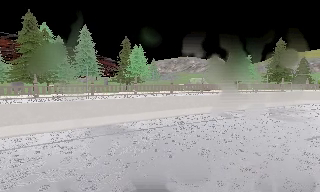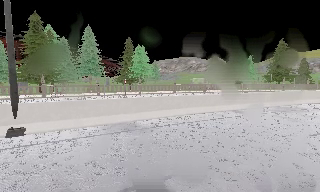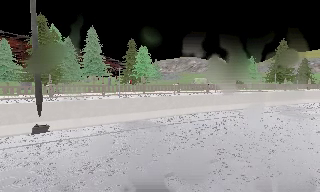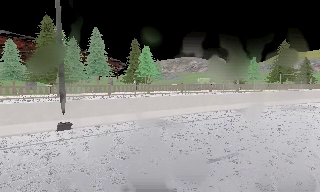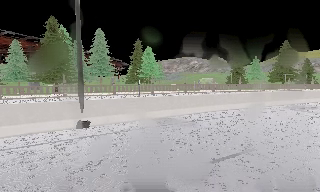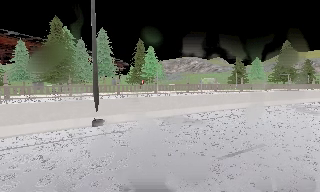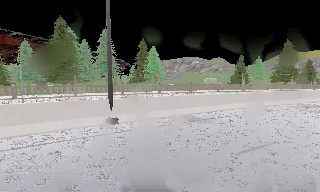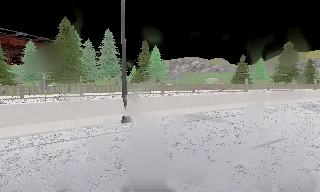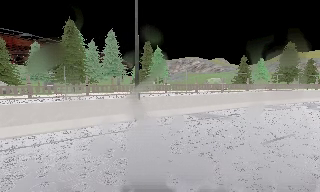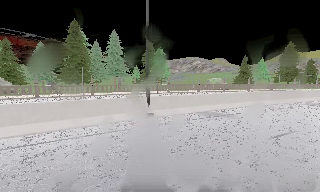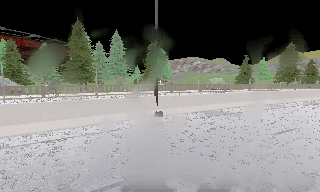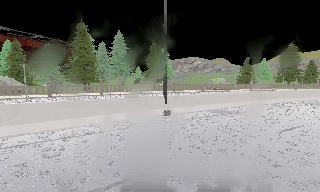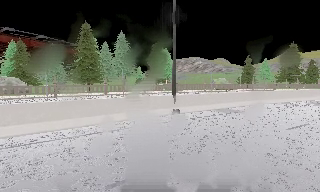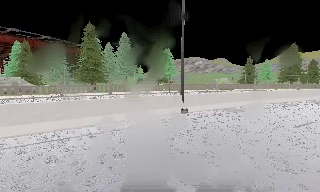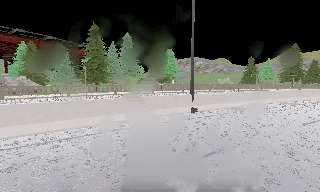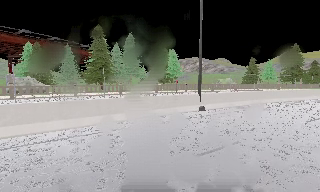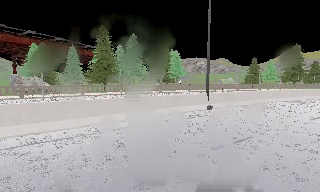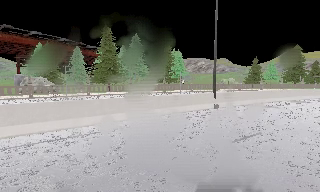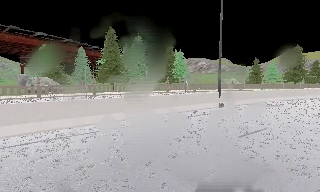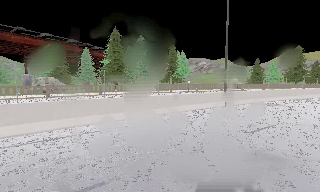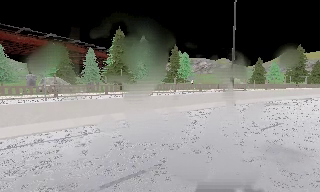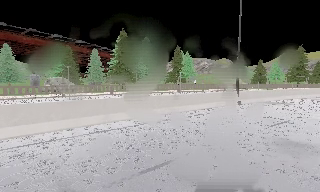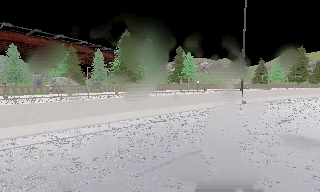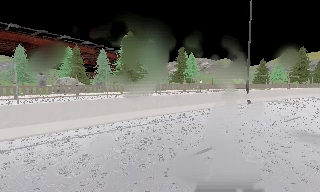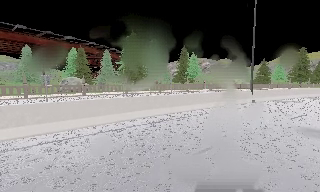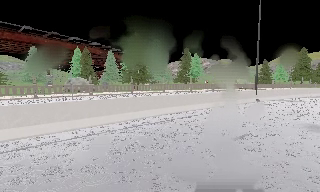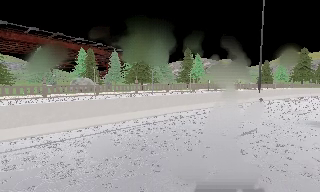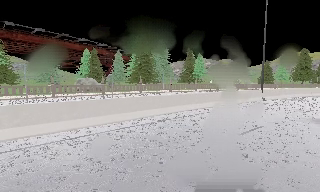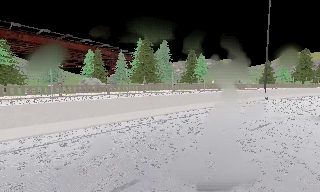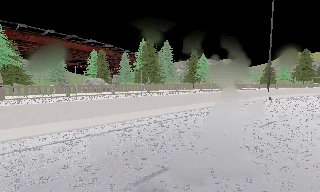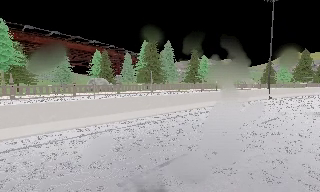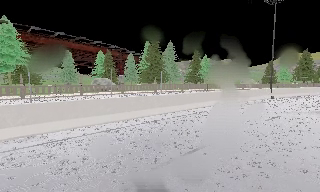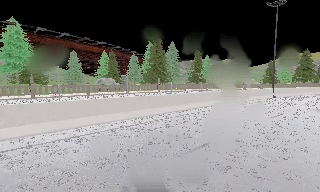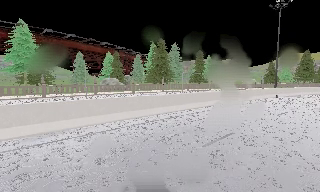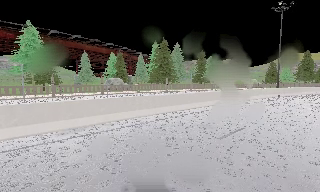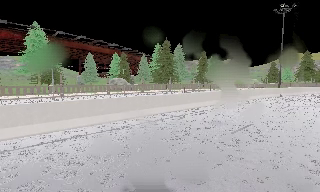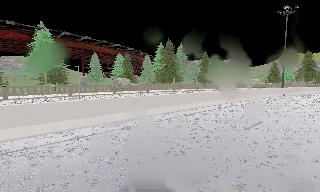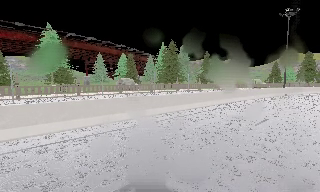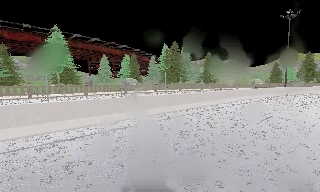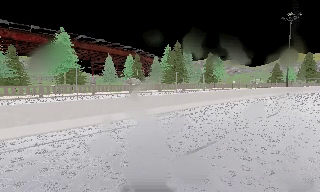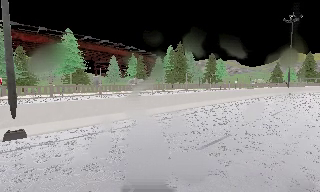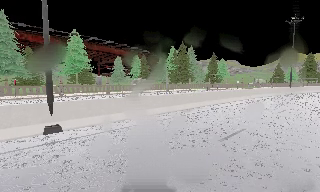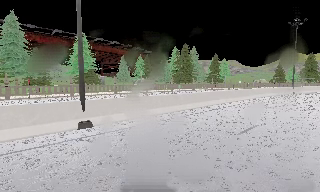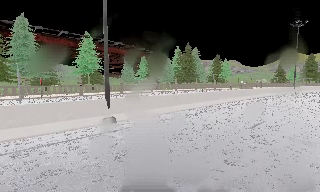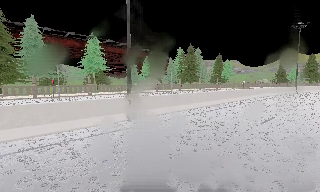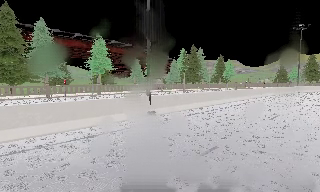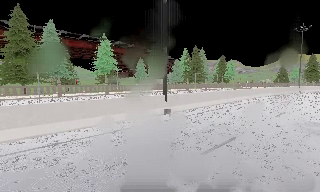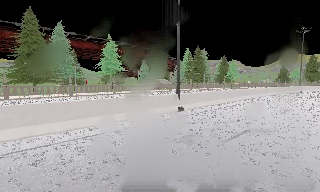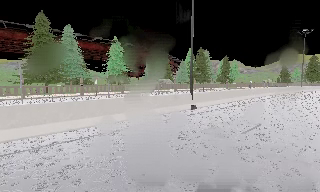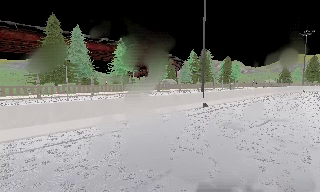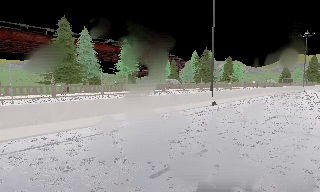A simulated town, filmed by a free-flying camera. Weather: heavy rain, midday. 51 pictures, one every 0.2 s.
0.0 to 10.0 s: The camera travels to its left and backward, about 45 m, so close, fixed things drift to the right. It gains speed.
The film runs backward here.
